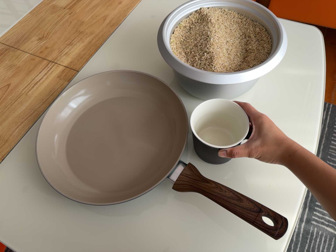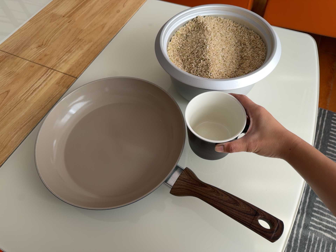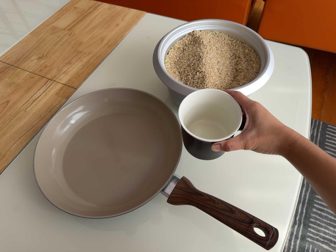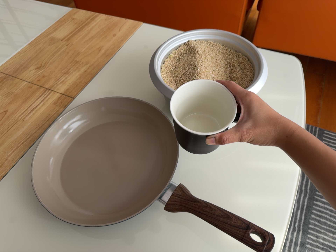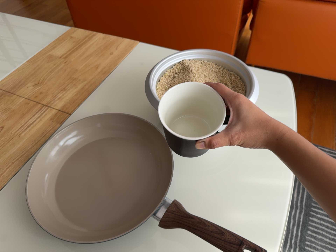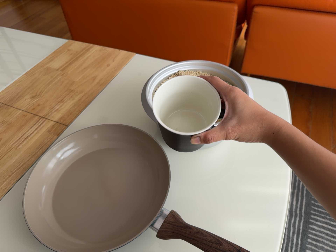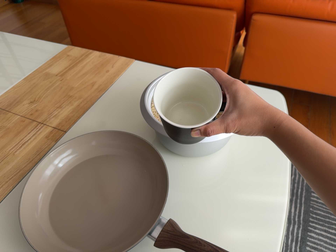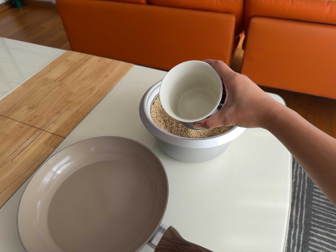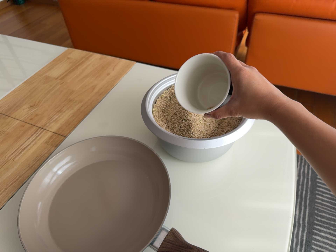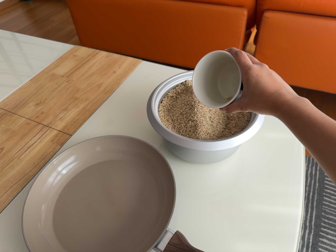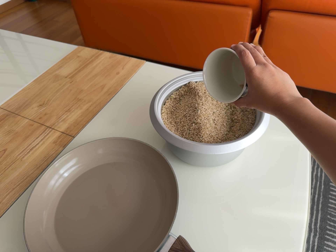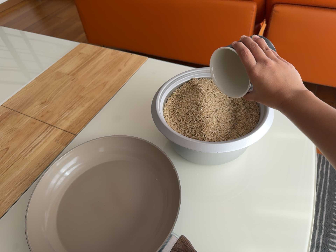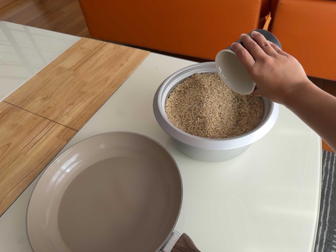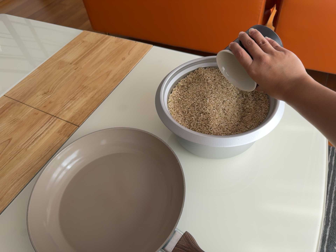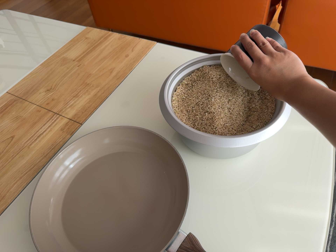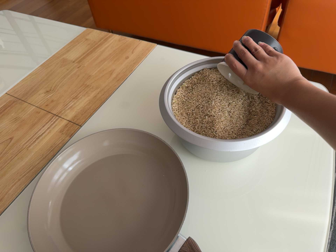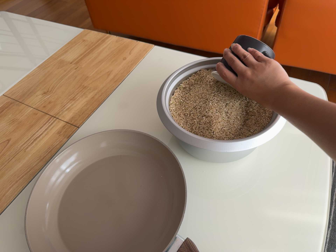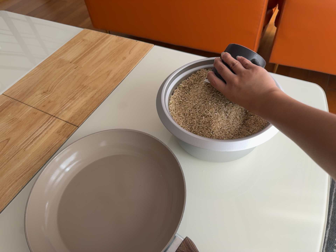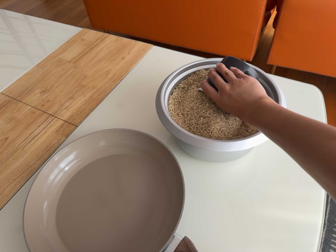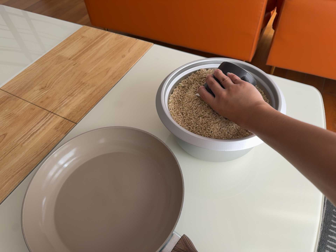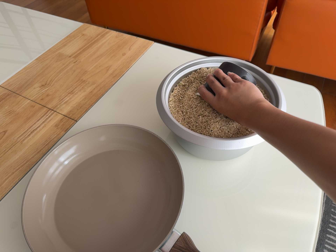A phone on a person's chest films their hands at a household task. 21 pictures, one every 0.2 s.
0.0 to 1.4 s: The camera's aim tips toward the top of its view by about 15 degrees, and the scene shifts downward.
1.4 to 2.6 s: The camera travels forward, about 6 cm, so what stands in front looms larger.
2.6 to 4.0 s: The camera shifts only a little, or ends up much as it began.
The film runs forward here.
